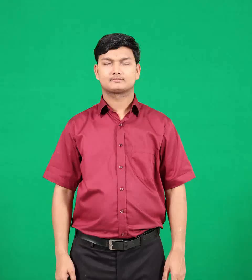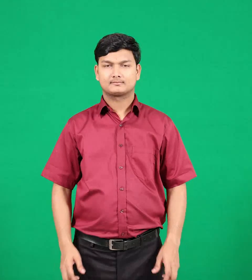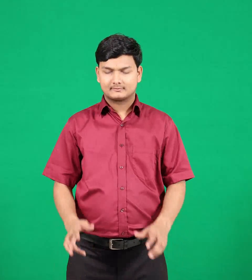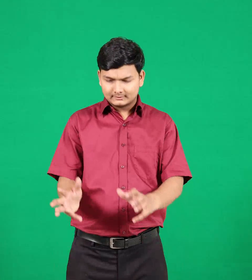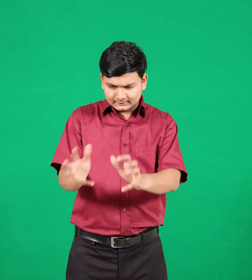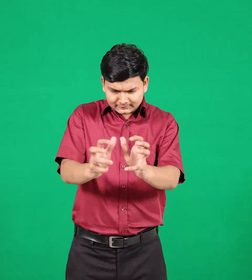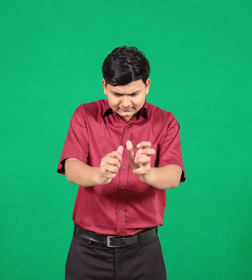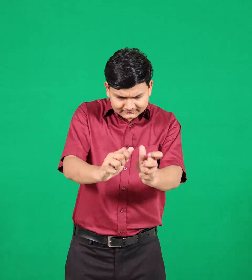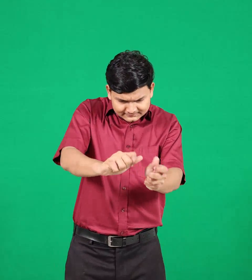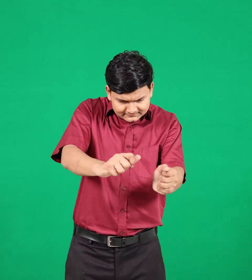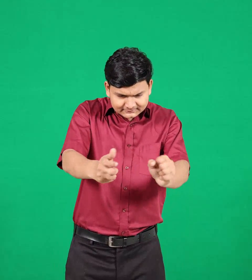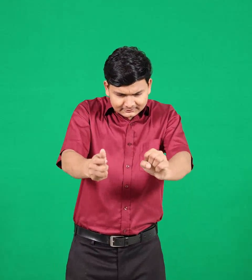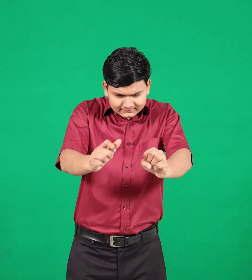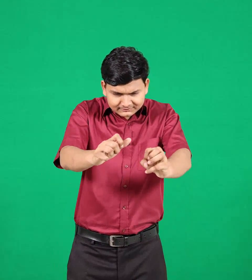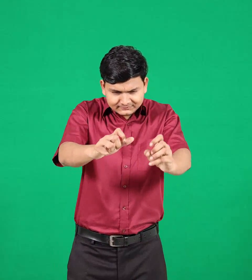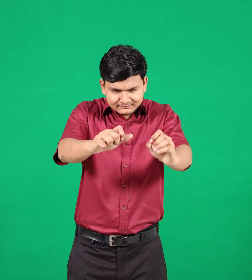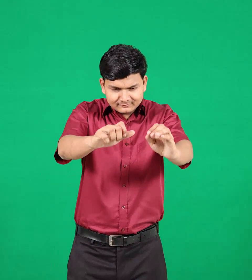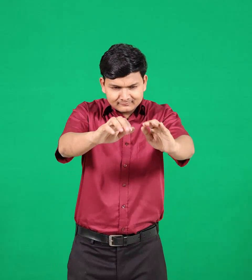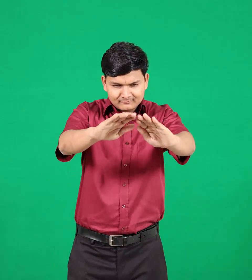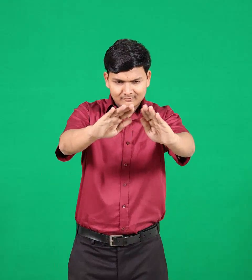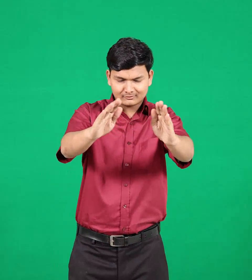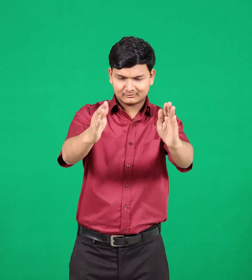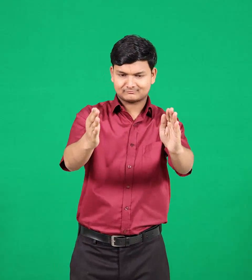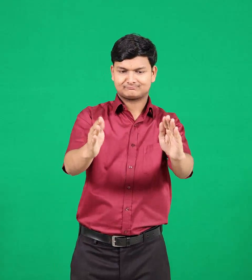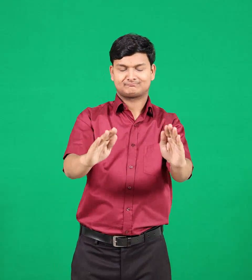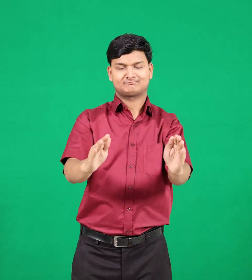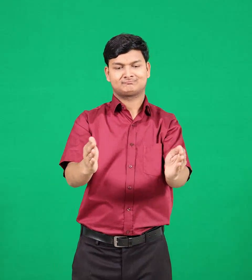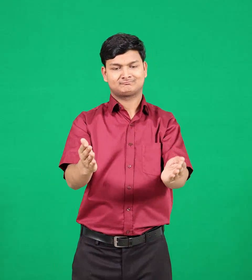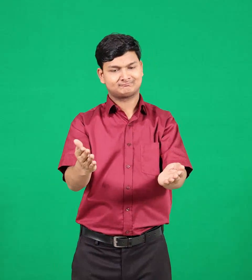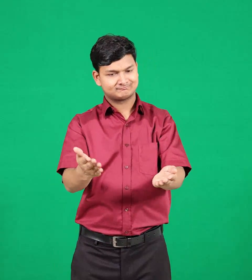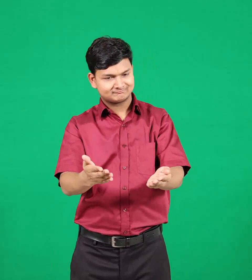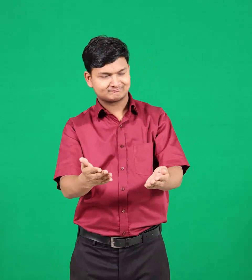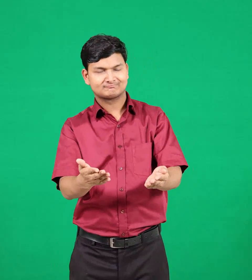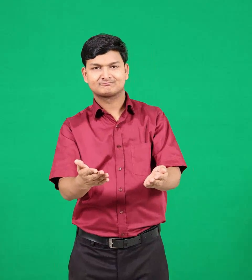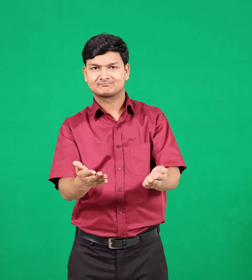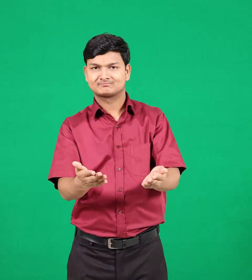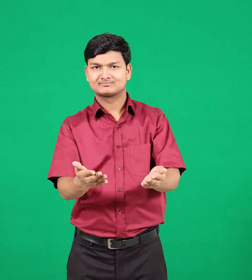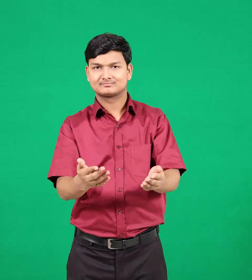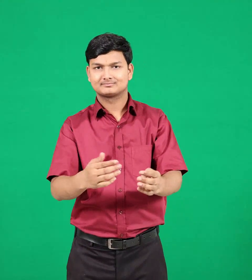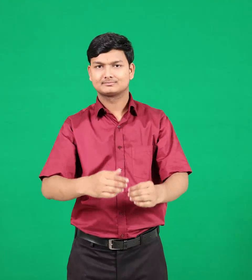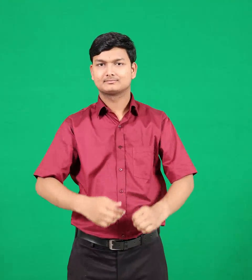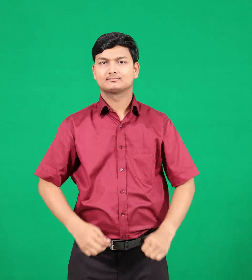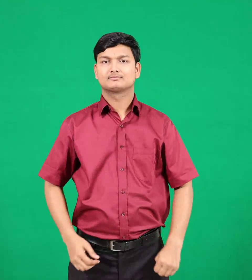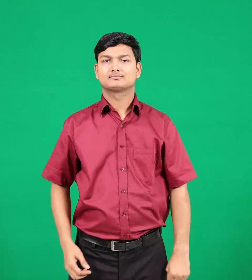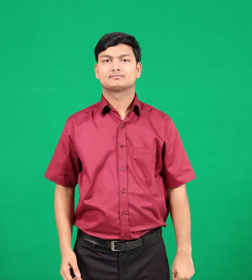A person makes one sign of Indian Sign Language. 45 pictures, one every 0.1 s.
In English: mould
